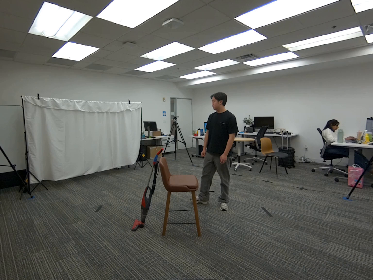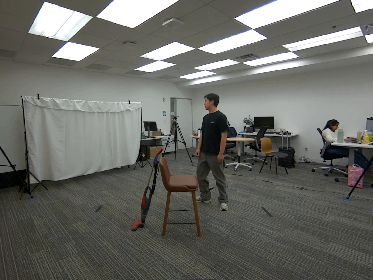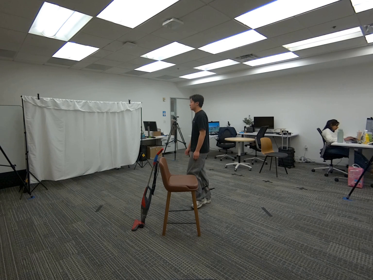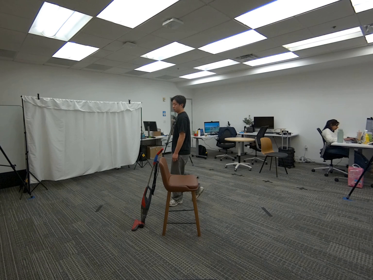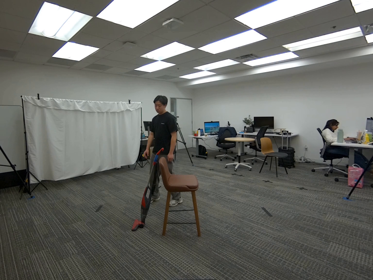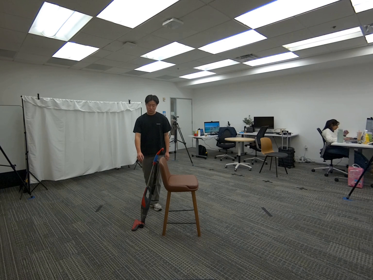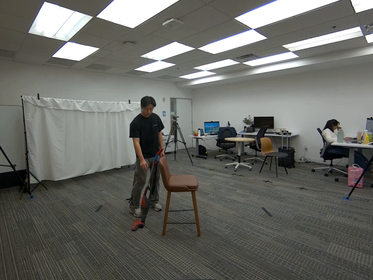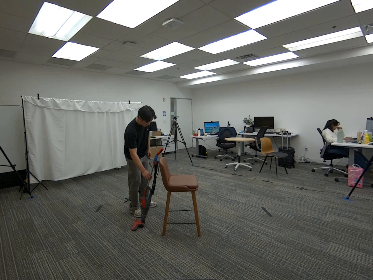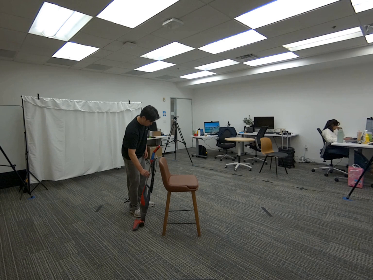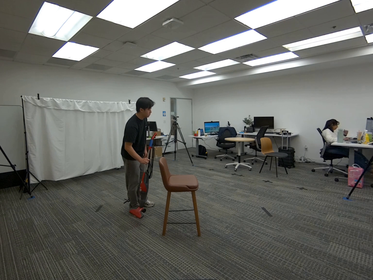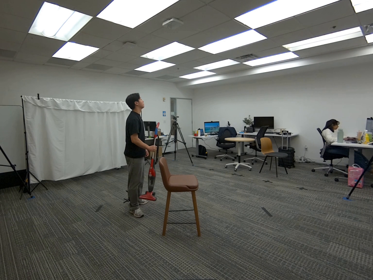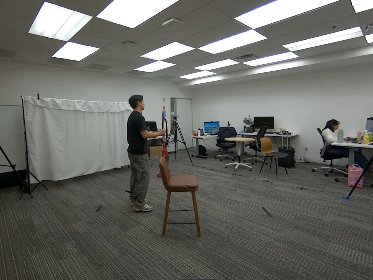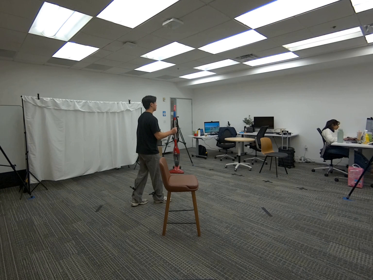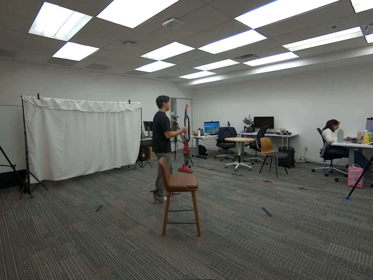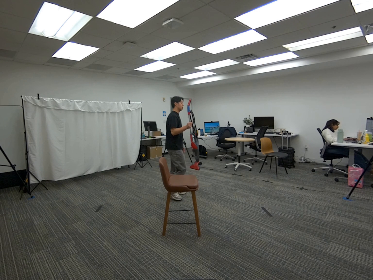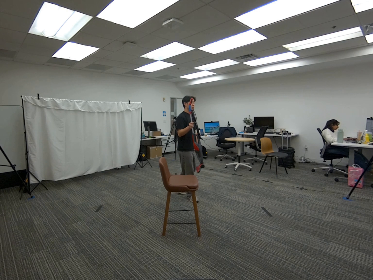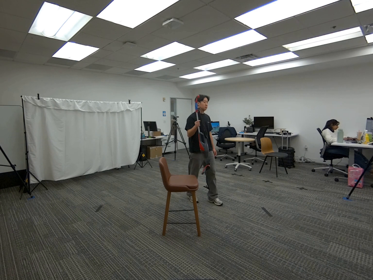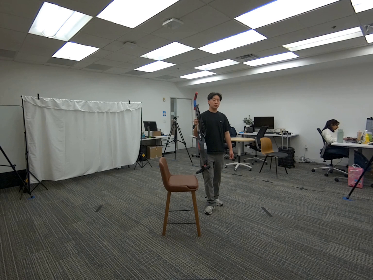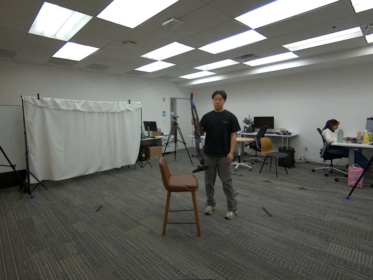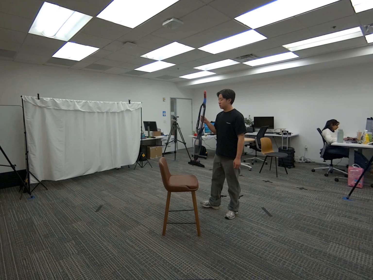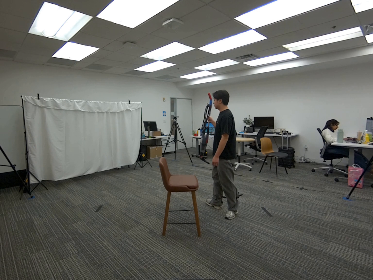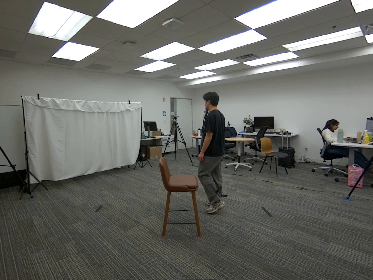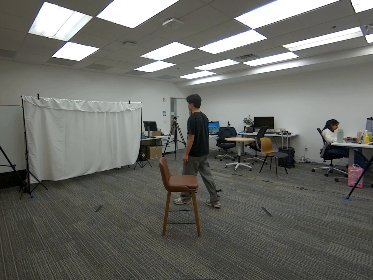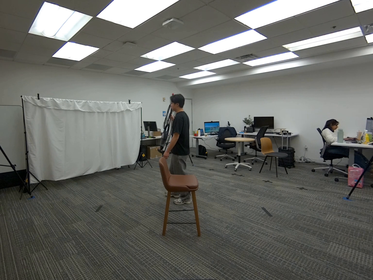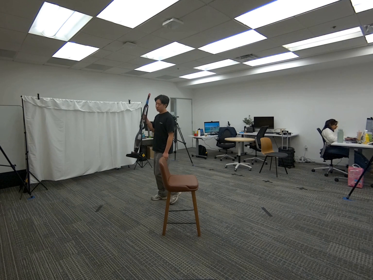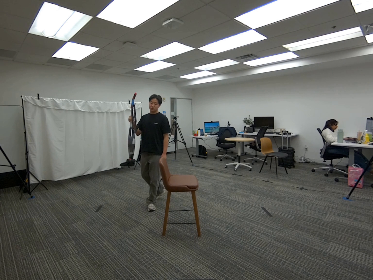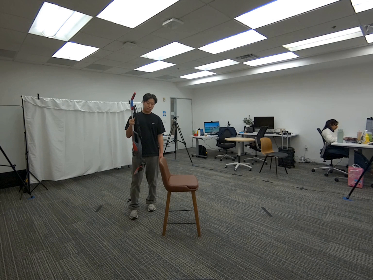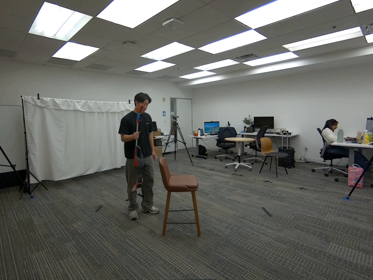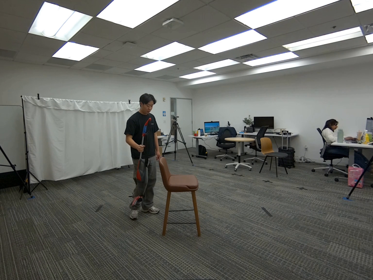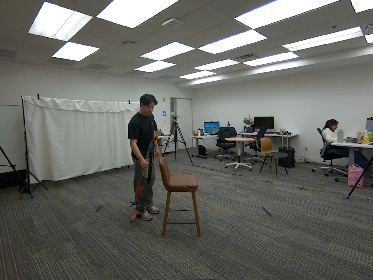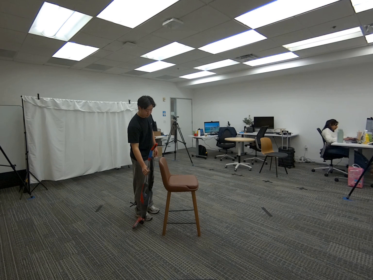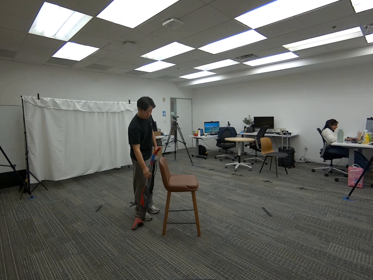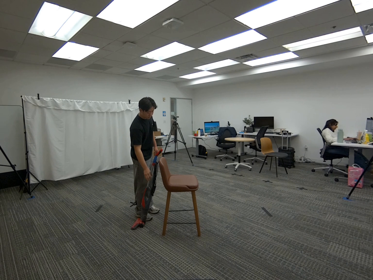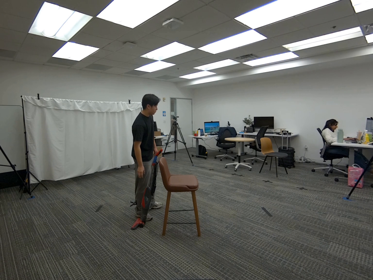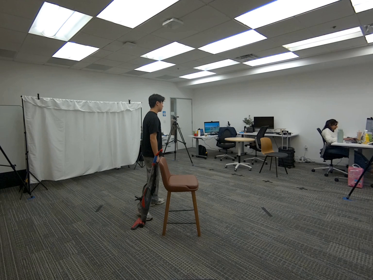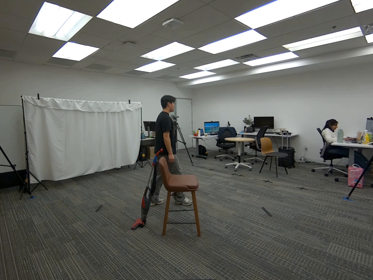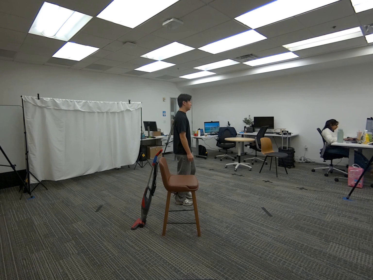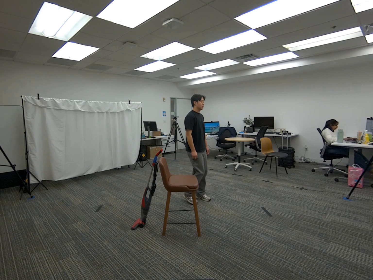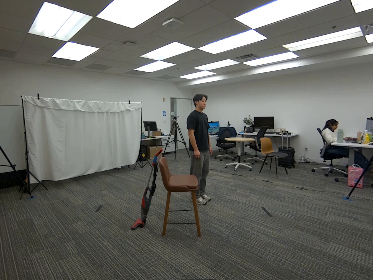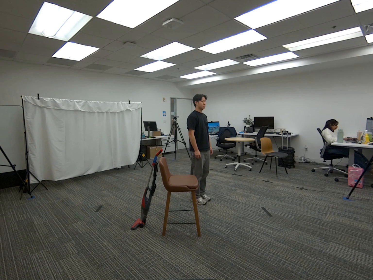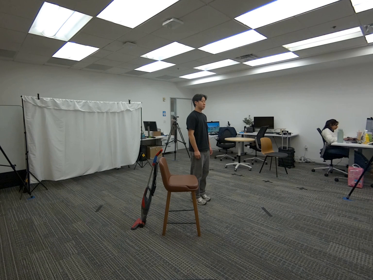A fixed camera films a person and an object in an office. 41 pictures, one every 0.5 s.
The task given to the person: Walk over to the vacuum leaning against the tall bar stool and pick up the vacuum with your right hand and walk around within the bounding are and then place the vacuum back so that it leans against the tall bar stool.
